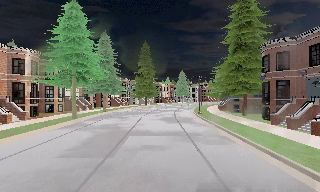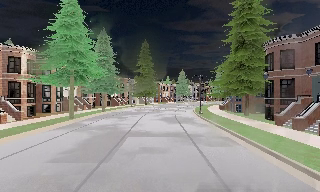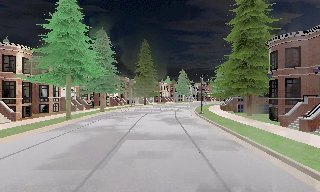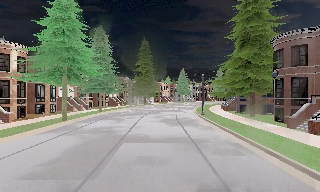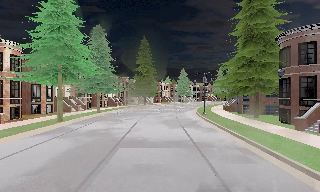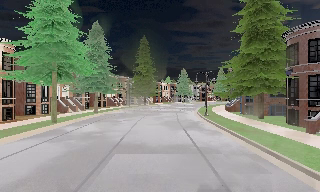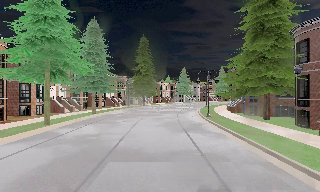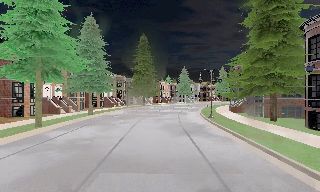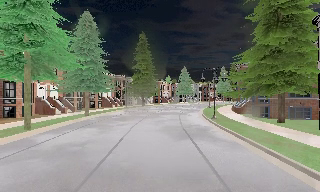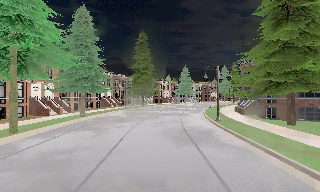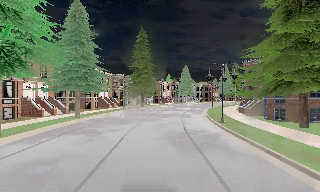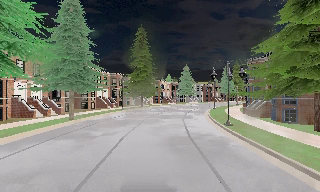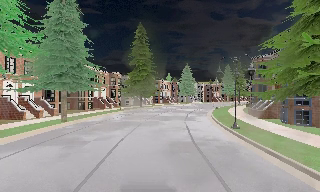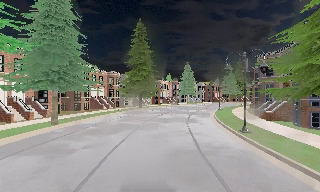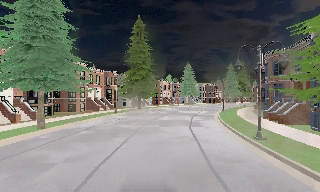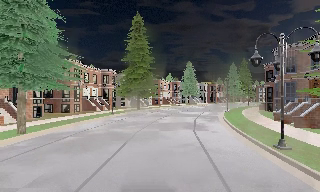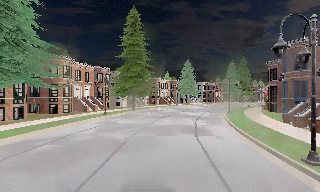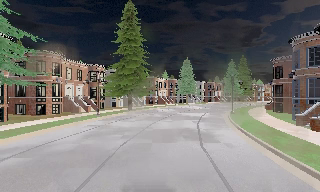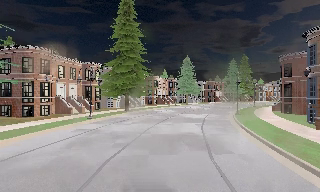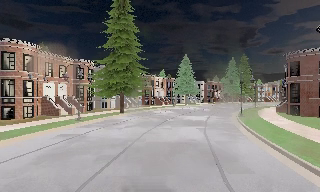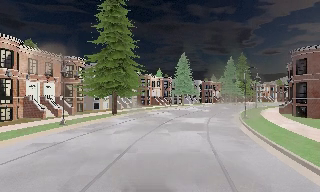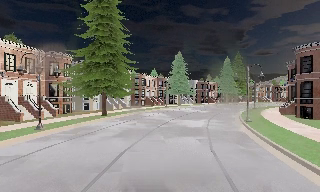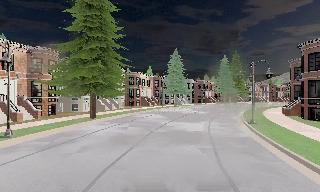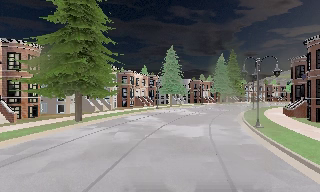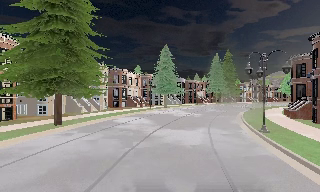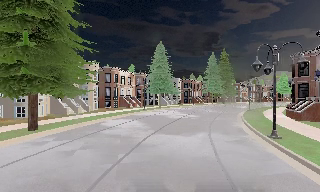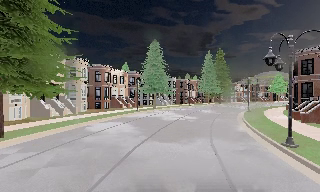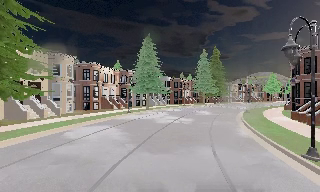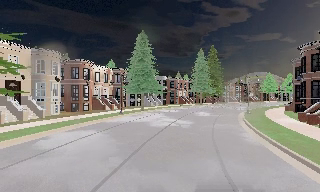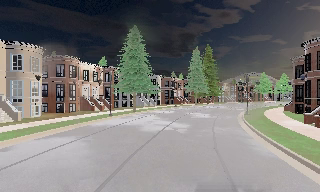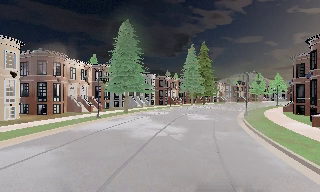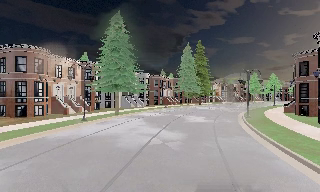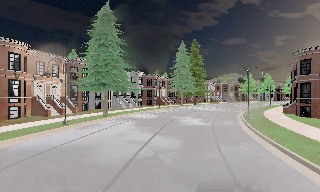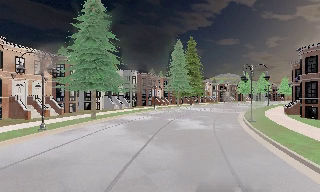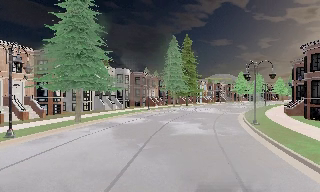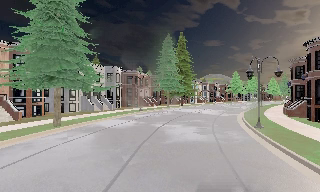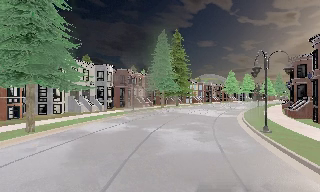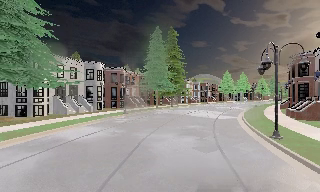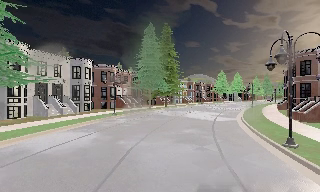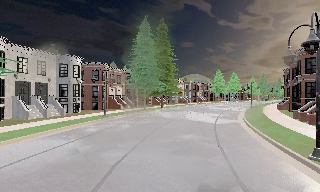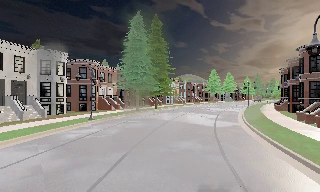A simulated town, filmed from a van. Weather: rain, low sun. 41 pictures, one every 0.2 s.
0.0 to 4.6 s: The camera travels forward, about 25 m, so what stands in front looms larger. It gains speed.
4.6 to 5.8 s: The camera swings to its right by about 10 degrees, and the scene slides to the left. It travels forward, about 9 m, so what stands in front looms larger.
5.8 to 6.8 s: The camera travels forward, about 8 m, so what stands in front looms larger.
6.8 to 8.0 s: The scene slides to the left, as the camera pans about 10 degrees to its right. It travels forward, about 9 m, so what stands in front looms larger.
The film runs forward here.
